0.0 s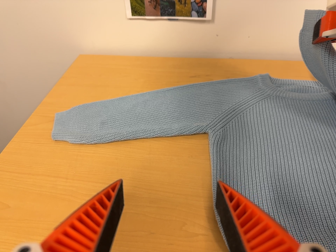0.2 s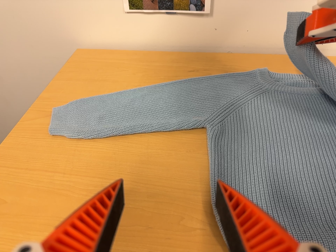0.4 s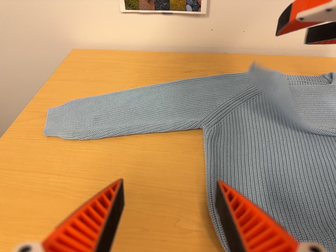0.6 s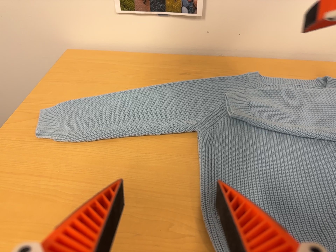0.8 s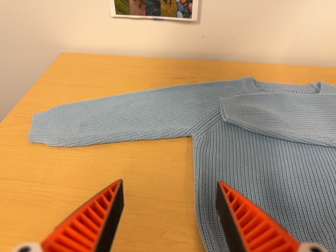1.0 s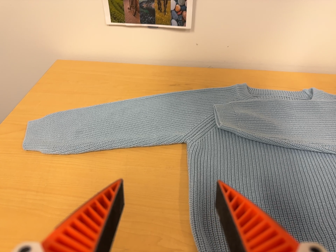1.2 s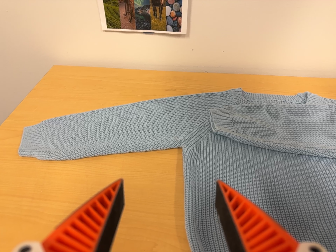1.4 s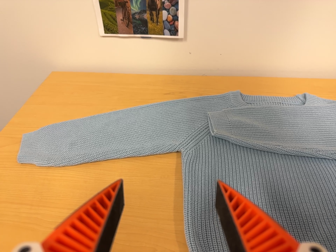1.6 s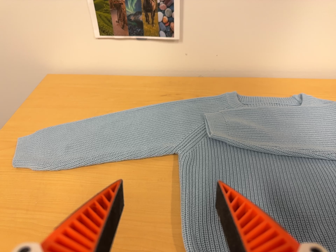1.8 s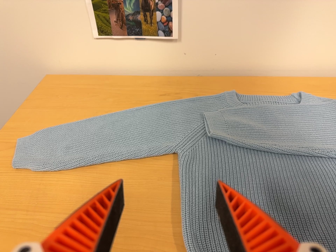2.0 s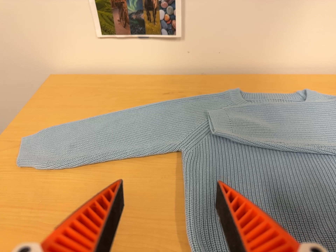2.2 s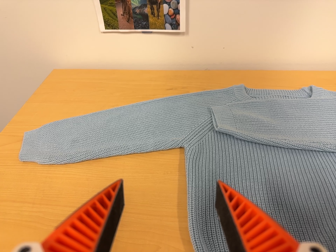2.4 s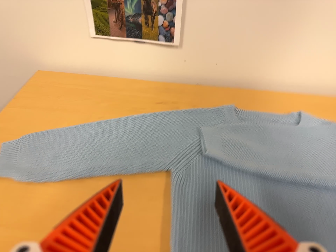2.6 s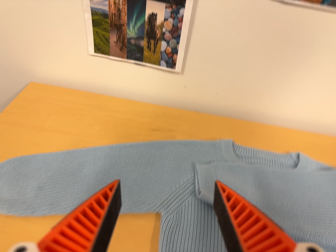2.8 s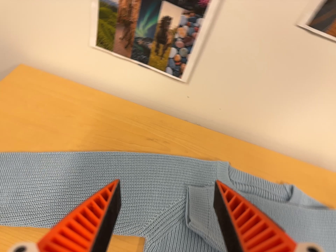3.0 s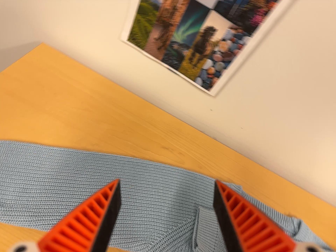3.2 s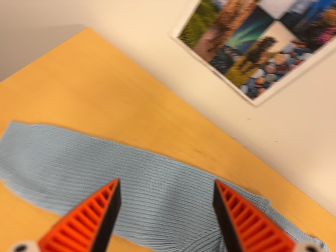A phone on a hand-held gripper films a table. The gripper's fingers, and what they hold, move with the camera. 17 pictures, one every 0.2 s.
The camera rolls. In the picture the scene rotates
clockwise.
0.0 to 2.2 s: The camera shifts only a little, or ends up much as it began.
2.2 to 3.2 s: The camera travels toward the top of its view, to its left and forward, about 30 cm, so close, fixed things drift downward. Its aim tips toward the bottom of its view by about 10 degrees. It rolls about its line of sight by about 35 degrees, and the scene rotates clockwise.
The film runs forward here.
